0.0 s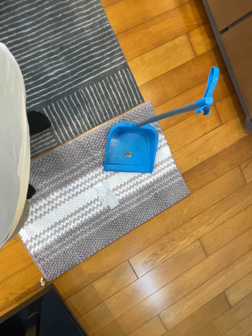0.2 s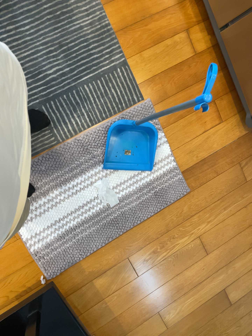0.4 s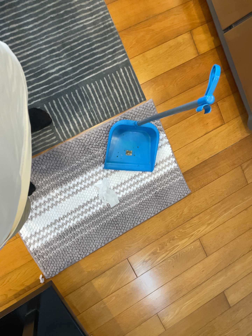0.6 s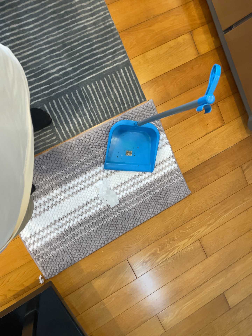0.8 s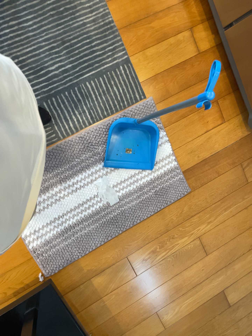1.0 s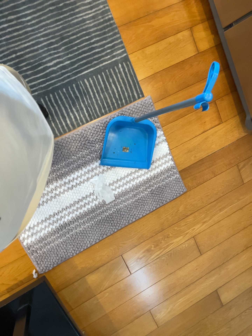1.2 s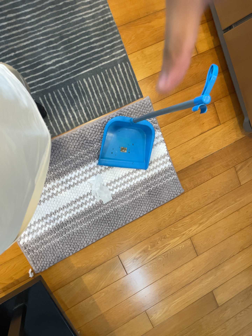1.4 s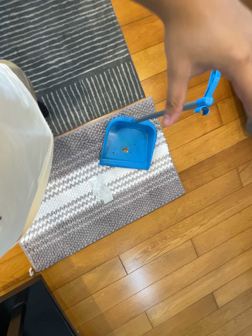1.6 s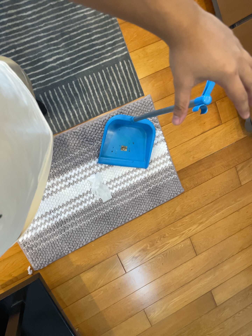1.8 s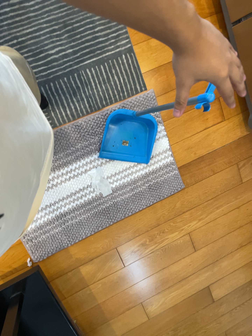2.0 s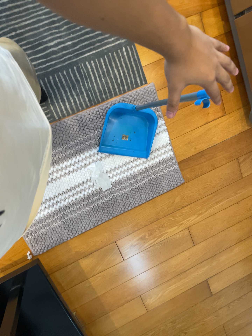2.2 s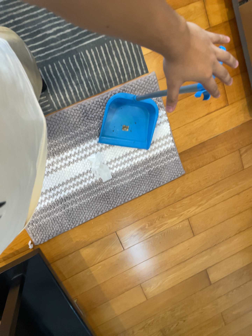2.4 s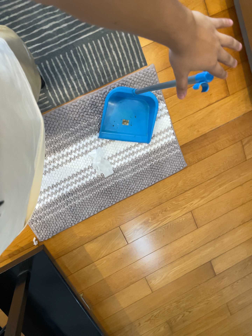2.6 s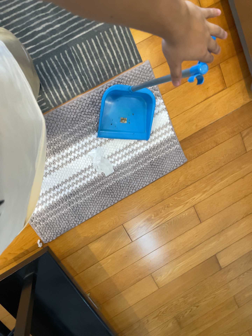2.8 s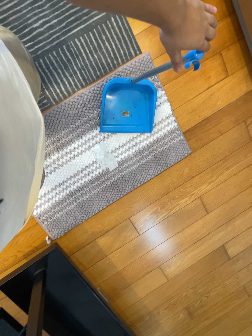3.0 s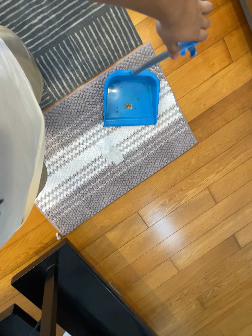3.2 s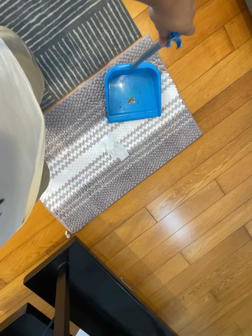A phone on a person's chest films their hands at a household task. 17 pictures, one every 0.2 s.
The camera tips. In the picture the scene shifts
upward.
0.0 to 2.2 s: The camera shifts only a little, or ends up much as it began.
2.2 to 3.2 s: The camera rolls about its line of sight by about 15 degrees, and the scene rotates counterclockwise.
The film runs forward here.
